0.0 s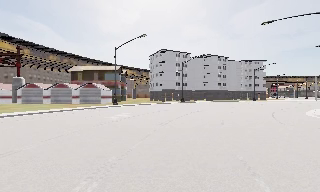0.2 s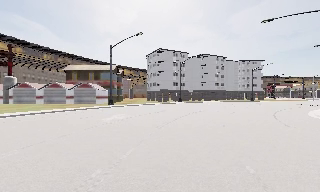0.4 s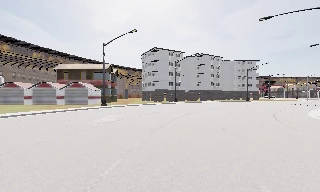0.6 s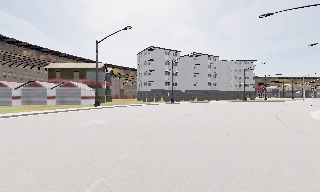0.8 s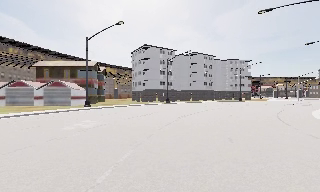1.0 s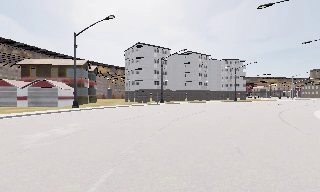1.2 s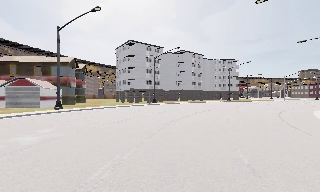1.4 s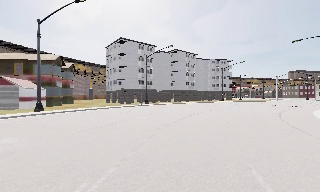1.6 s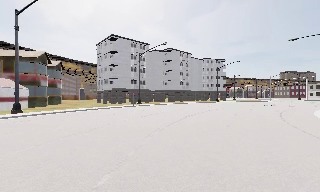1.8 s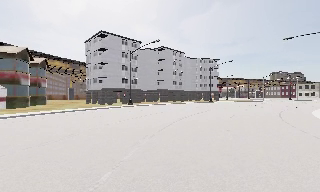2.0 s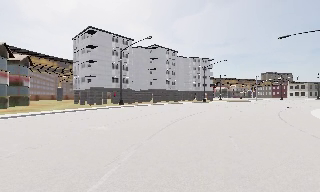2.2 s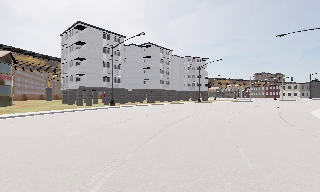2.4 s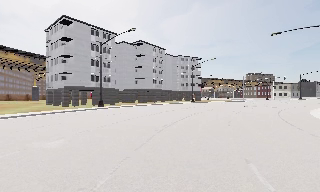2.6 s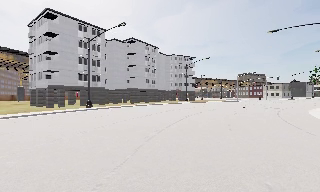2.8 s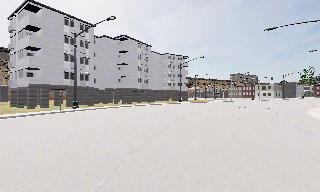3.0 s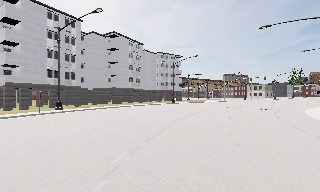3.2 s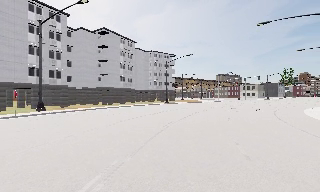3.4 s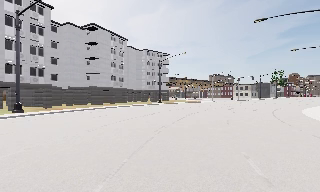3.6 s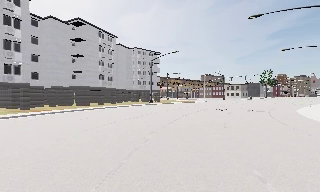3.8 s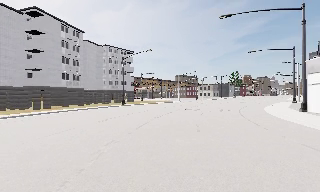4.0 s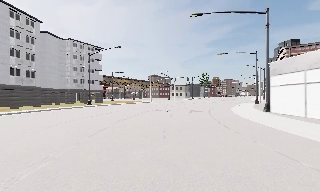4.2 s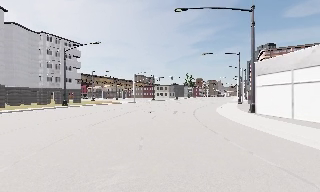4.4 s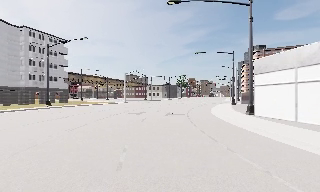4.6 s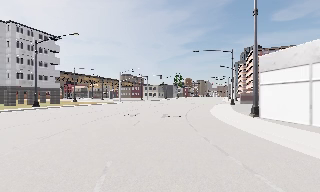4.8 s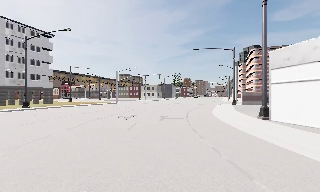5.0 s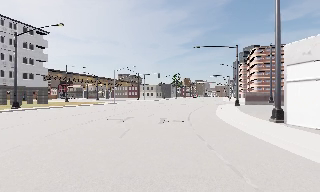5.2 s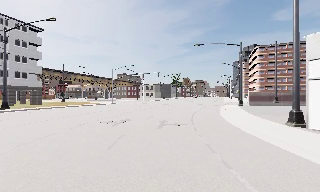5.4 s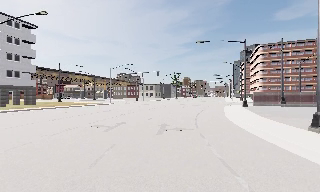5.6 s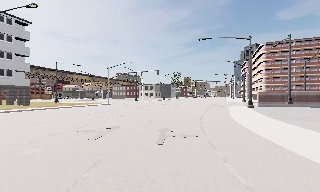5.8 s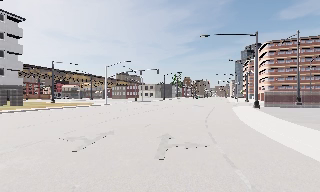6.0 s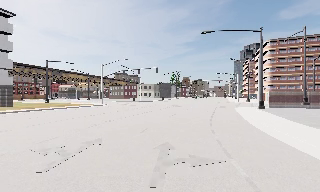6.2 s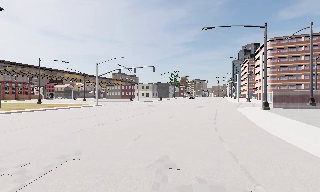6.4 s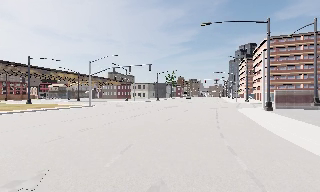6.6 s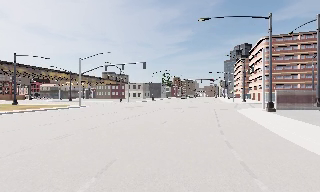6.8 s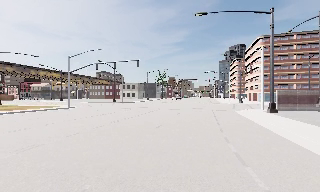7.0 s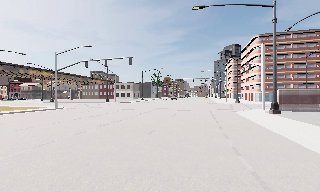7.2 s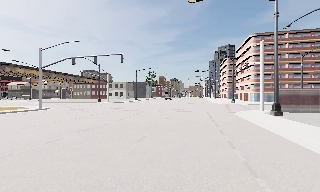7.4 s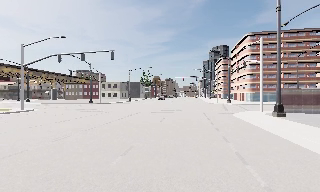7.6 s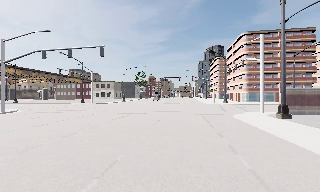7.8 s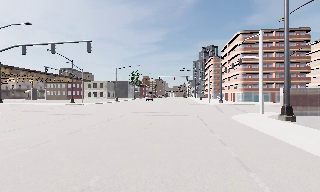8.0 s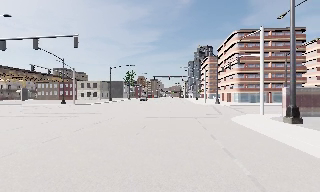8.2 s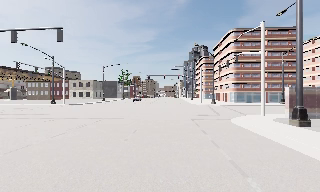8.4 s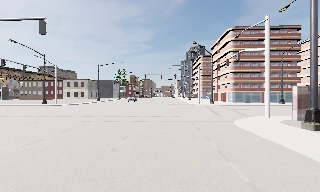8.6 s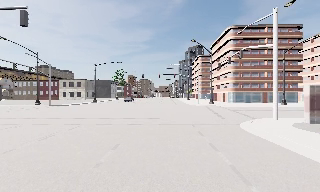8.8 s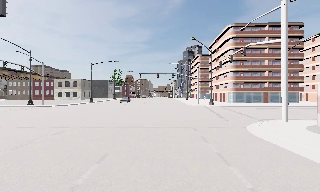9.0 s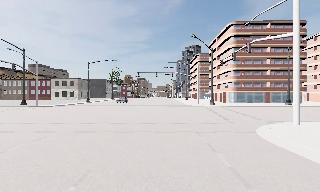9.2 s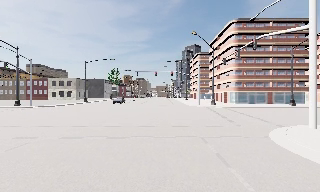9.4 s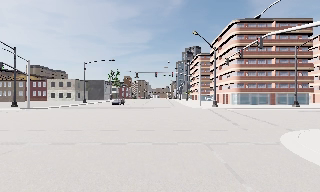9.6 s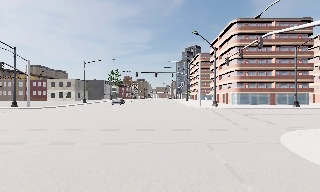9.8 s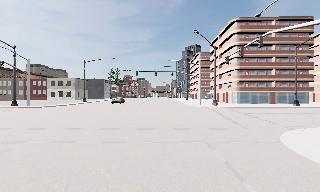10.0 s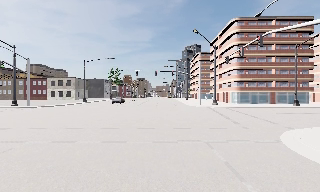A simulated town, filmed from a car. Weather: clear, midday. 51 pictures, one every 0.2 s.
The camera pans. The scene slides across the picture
to the left.
The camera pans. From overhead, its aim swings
clockwise.
0.0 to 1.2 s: The camera travels forward, about 7 m, so what stands in front looms larger. It gains speed.
1.2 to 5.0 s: The camera pans to its right, which is clockwise from overhead, by about 55 degrees. It travels forward, about 25 m.
5.0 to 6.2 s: The camera travels forward, about 9 m, so what stands in front looms larger.
6.2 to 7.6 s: The camera pans to its right, which is clockwise from overhead, by about 10 degrees. It travels forward, about 10 m, so what stands in front looms larger.
7.6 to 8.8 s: The camera travels forward, about 7 m, so what stands in front looms larger.
8.8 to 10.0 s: The camera travels forward, about 3 m, so what stands in front looms larger. It loses speed.
The film runs forward here.
